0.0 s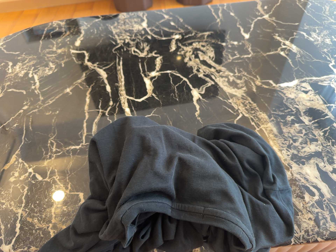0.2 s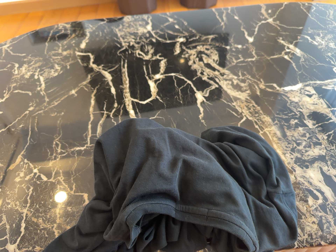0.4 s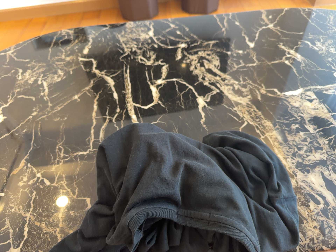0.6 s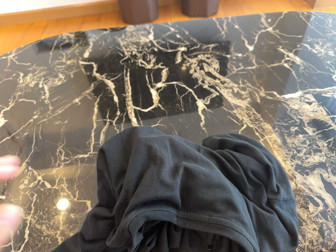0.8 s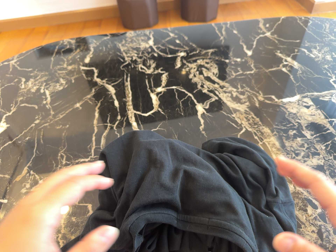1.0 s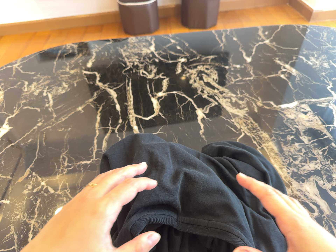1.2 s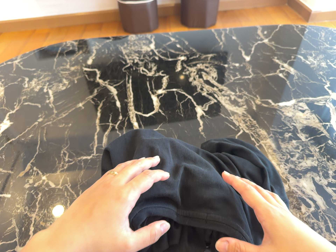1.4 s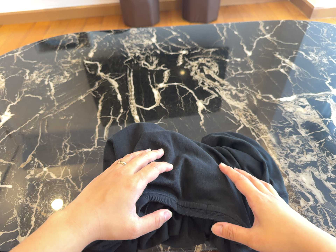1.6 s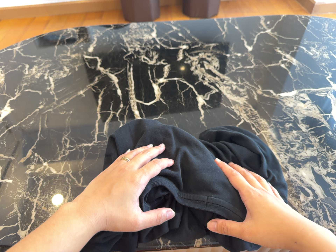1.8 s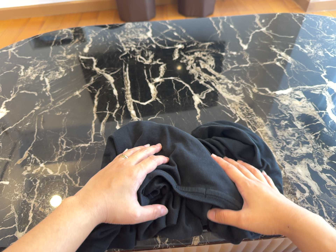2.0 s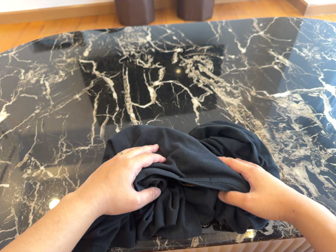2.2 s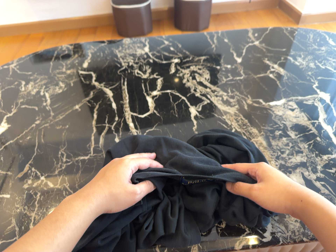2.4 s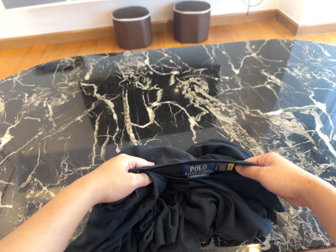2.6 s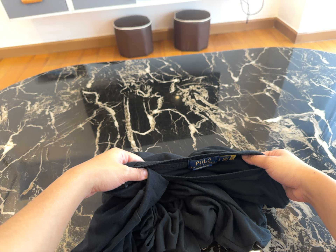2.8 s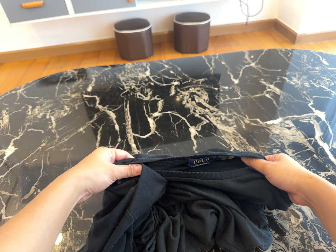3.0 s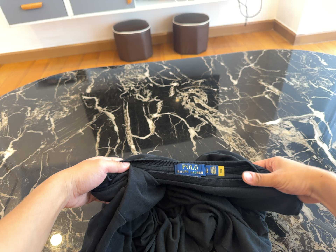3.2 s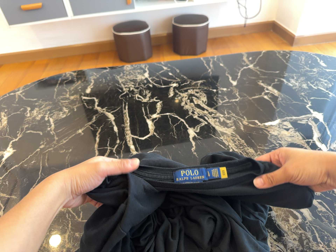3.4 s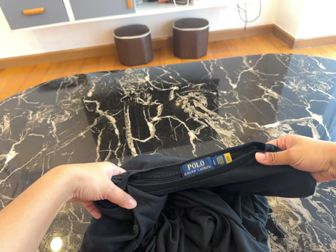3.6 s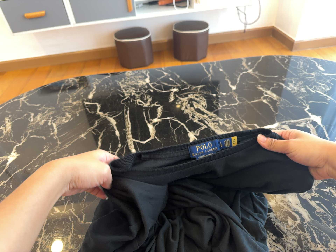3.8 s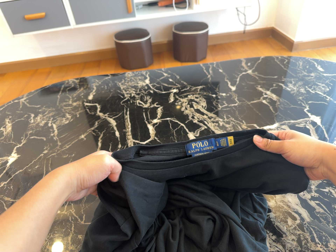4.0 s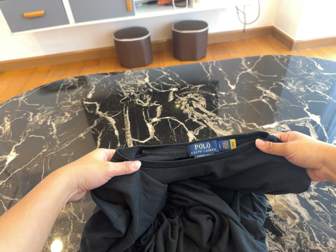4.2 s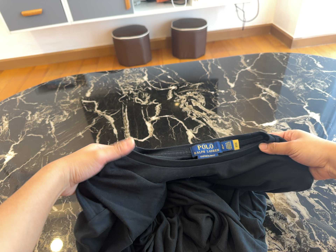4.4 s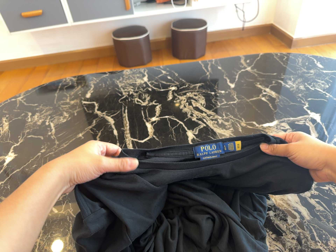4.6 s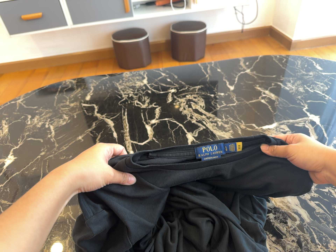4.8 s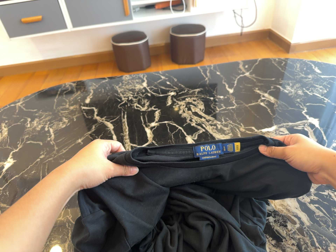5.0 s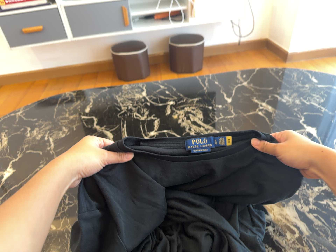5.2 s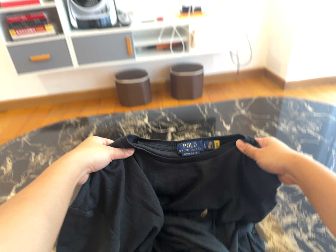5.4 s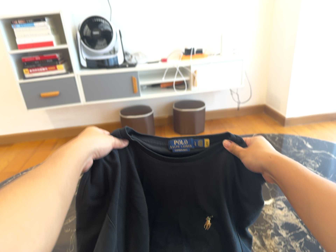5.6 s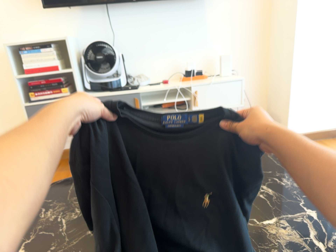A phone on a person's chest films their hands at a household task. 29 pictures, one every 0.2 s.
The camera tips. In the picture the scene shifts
downward.
0.0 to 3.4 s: The camera travels backward, about 8 cm, so what stands in front gets smaller. Its aim tips toward the top of its view by about 10 degrees, and the scene shifts downward.
3.4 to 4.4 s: The camera keeps its place and its aim.
4.4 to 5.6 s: The camera travels backward, about 8 cm, so what stands in front gets smaller. Its aim tips toward the top of its view by about 20 degrees, and the scene shifts downward.
The film runs forward here.
